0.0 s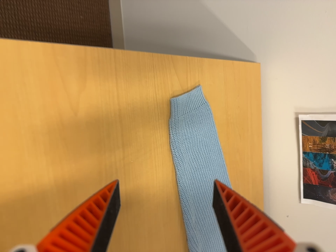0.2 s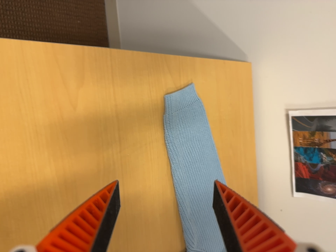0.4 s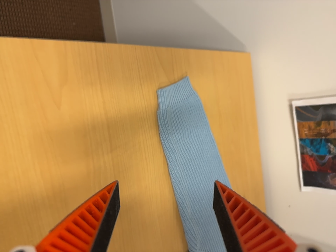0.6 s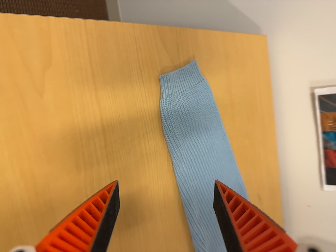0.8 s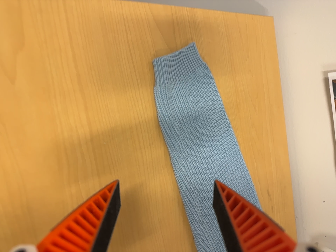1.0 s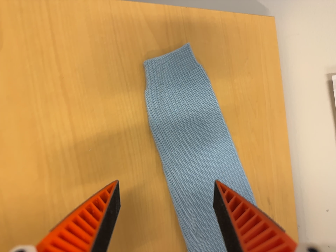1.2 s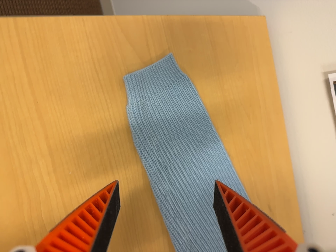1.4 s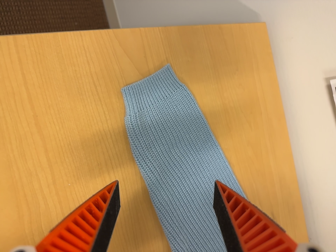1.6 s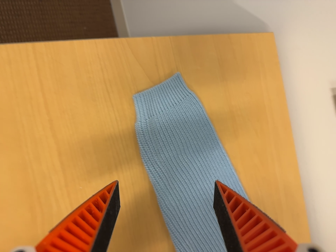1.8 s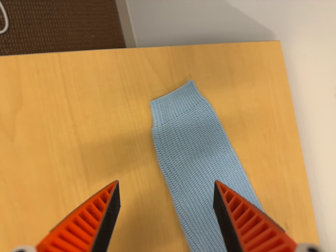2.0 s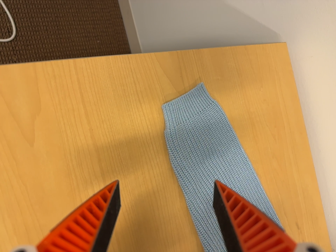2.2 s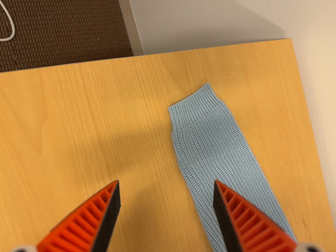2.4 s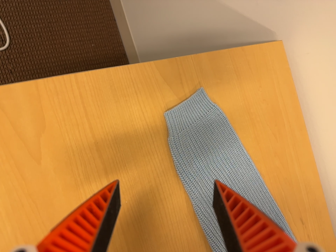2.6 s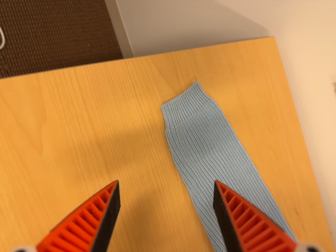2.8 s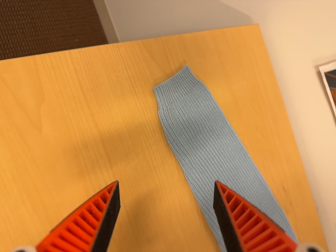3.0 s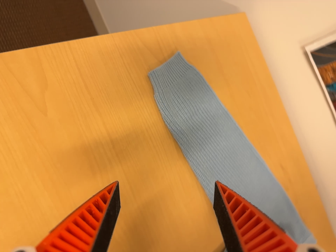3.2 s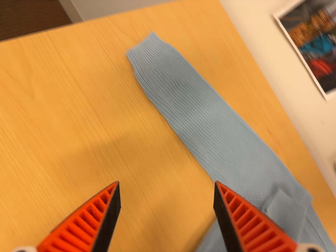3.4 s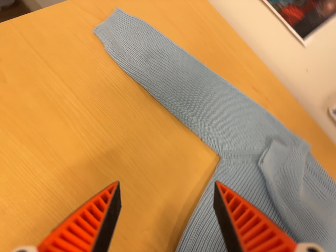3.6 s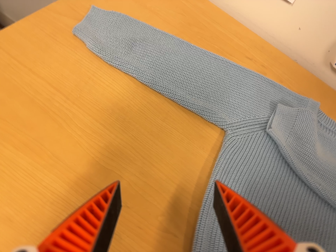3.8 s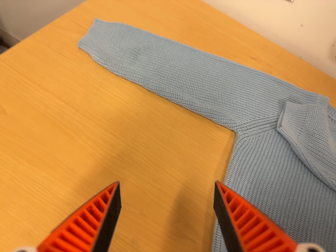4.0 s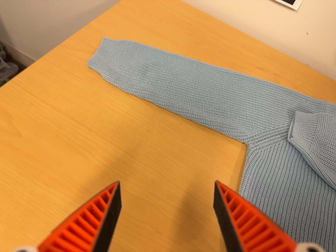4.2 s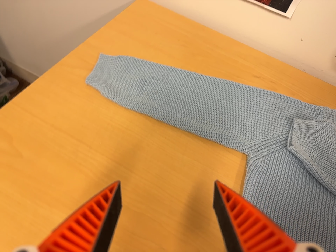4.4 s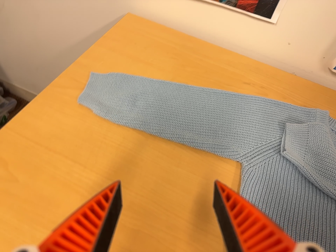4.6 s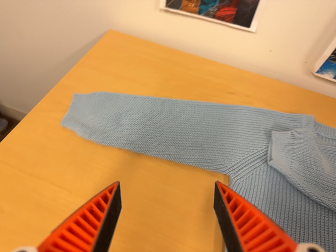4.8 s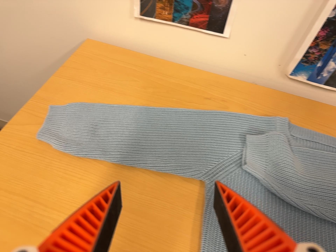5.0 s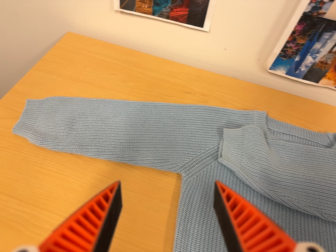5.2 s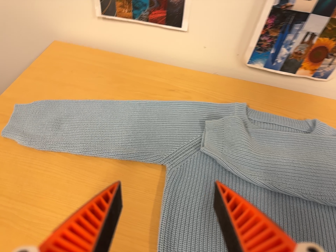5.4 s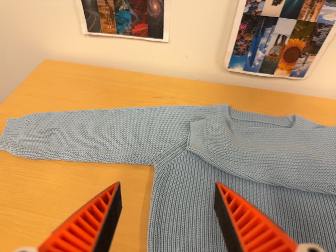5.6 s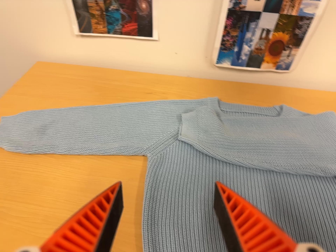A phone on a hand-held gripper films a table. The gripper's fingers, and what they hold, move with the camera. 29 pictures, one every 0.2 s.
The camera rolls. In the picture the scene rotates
counterclockwise.
0.0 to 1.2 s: The camera travels forward and to its right, about 16 cm, so what stands in front looms larger. It rolls about its line of sight by about 10 degrees, and the scene rotates counterclockwise.
1.2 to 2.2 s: The camera shifts only a little, or ends up much as it began.
2.2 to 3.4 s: The camera travels toward the bottom of its view and backward, about 22 cm, so close, fixed things drift upward. It rolls about its line of sight by about 30 degrees, and the scene rotates counterclockwise.
3.4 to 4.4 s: The camera rolls about its line of sight by about 25 degrees, and the scene rotates counterclockwise.
4.4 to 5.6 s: The camera travels to its right, toward the bottom of its view and backward, about 16 cm, so close, fixed things drift to the left. Its aim tips toward the top of its view by about 10 degrees. It rolls about its line of sight by about 15 degrees, and the scene rotates counterclockwise.
The film runs backward here.
